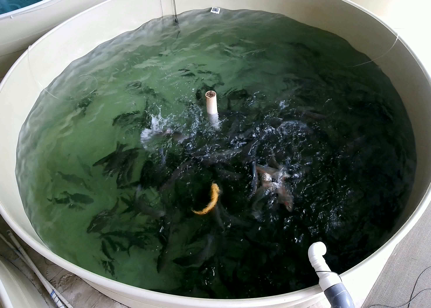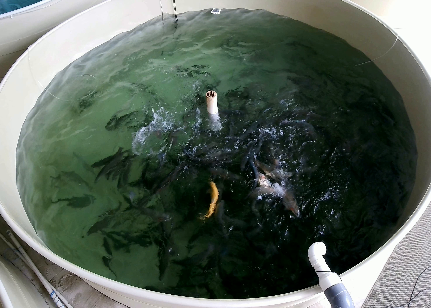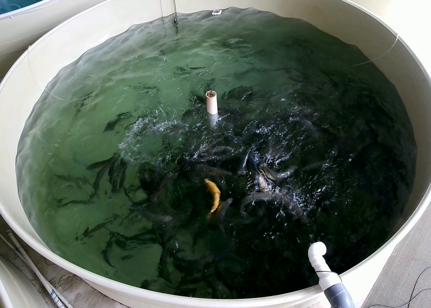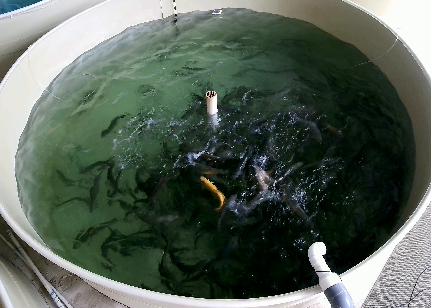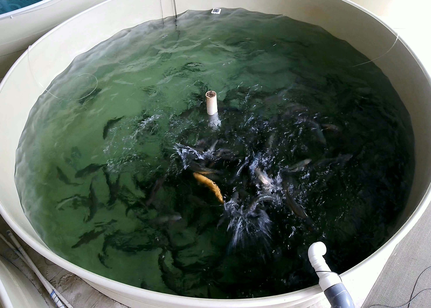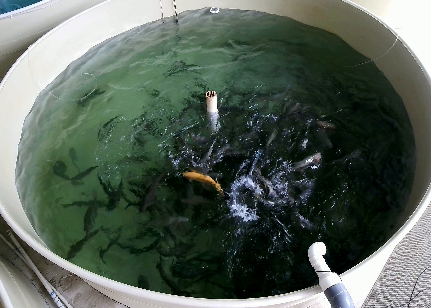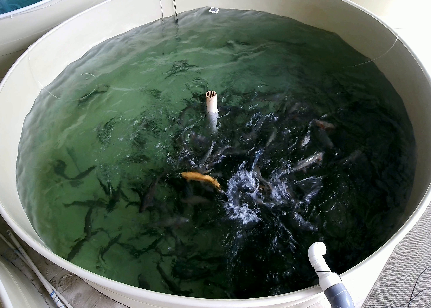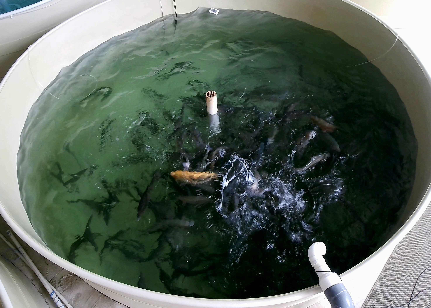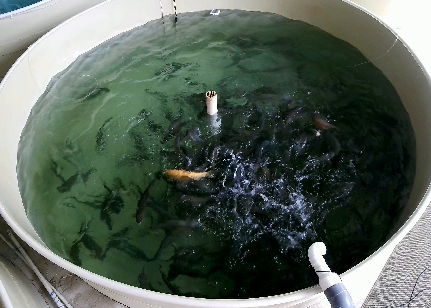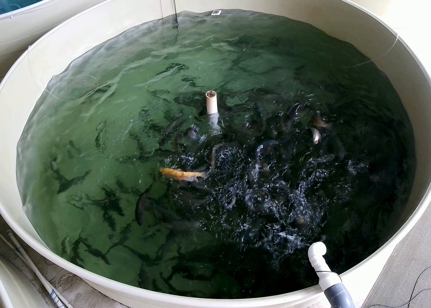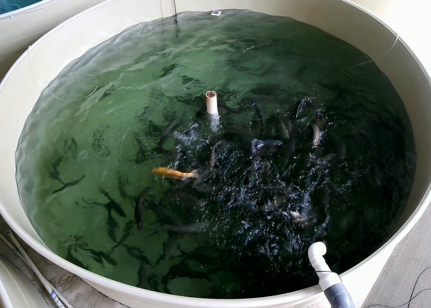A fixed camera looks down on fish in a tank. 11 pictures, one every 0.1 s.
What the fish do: Strong feeding.
